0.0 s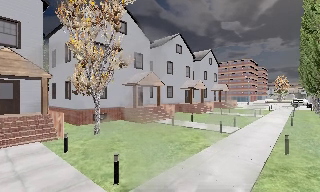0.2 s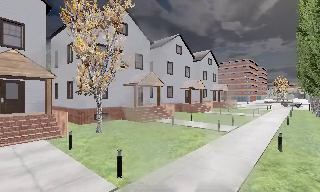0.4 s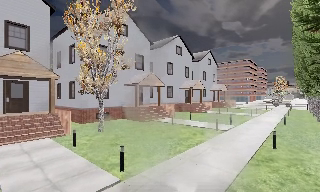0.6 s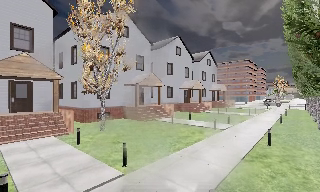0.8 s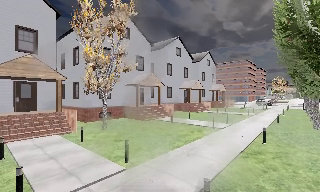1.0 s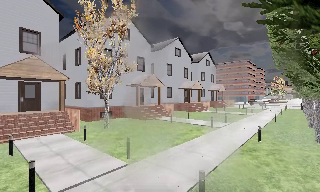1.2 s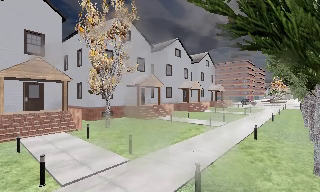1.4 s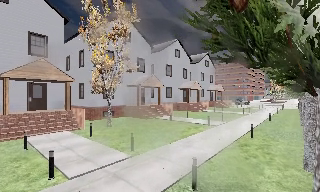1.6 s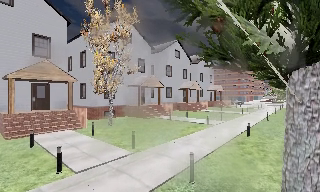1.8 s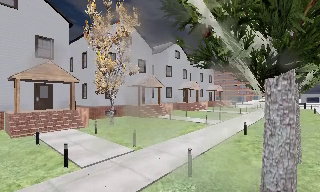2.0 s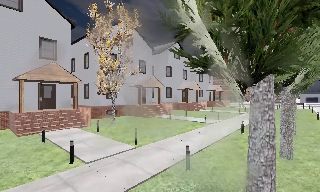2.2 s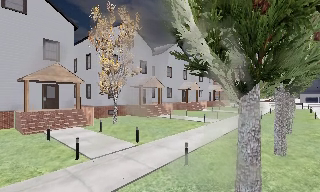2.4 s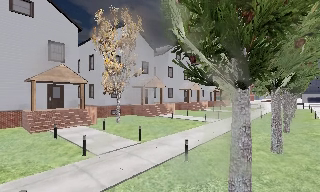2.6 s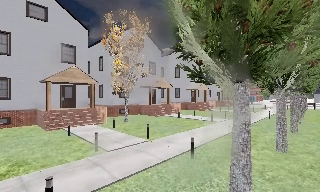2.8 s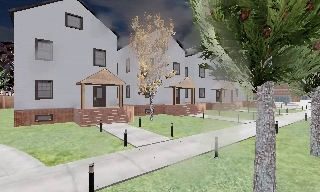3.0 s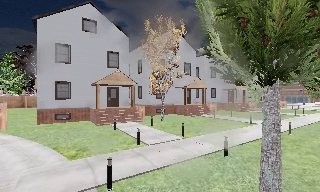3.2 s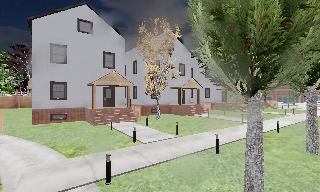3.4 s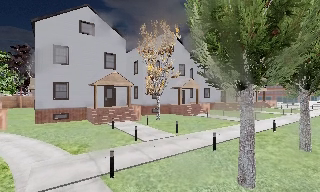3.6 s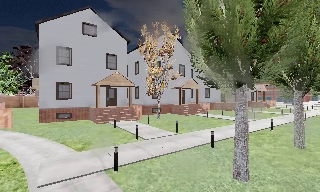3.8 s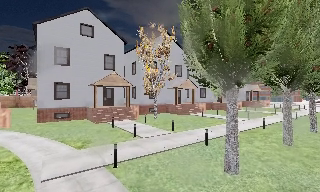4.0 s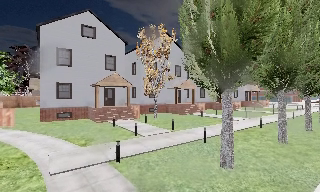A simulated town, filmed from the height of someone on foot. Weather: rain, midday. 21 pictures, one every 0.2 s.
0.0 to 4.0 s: The camera pans to its left, which is counterclockwise from overhead, by about 15 degrees. It travels backward, about 8 m, so what stands in front gets smaller.
The film runs backward here.
